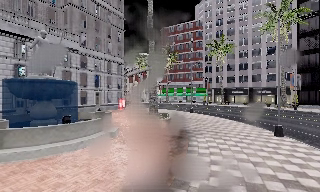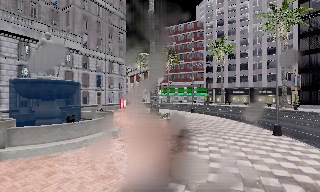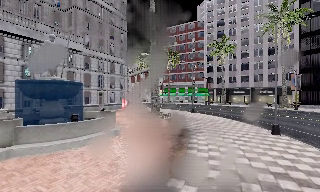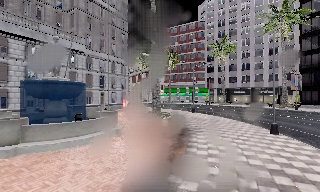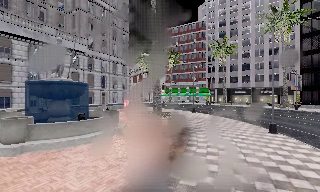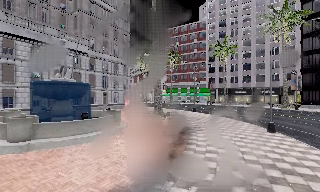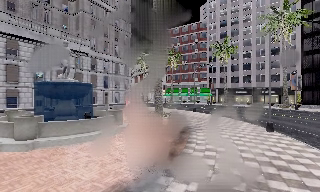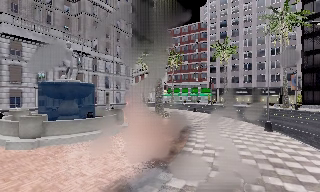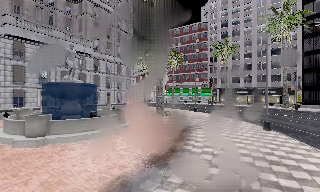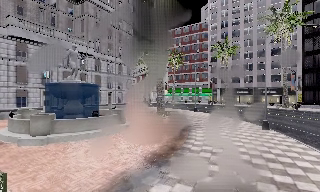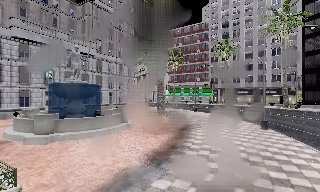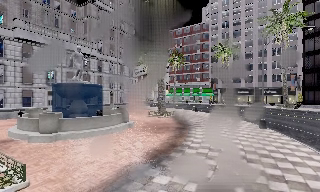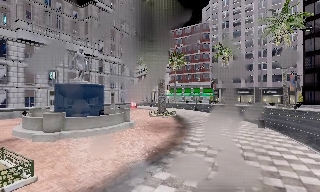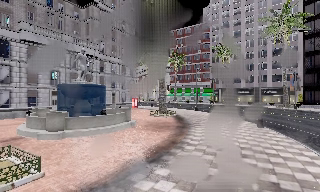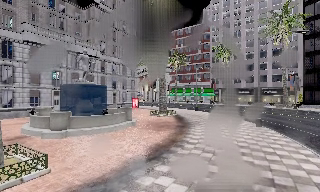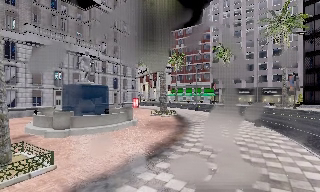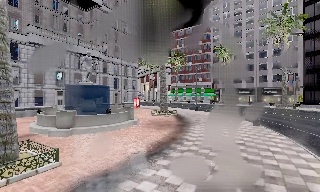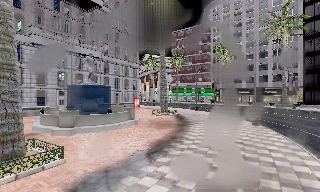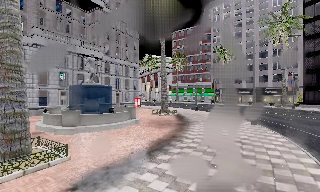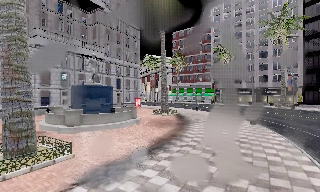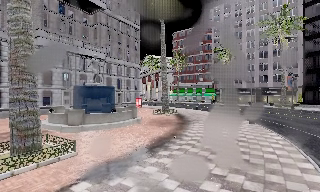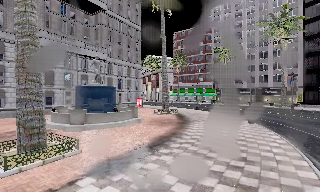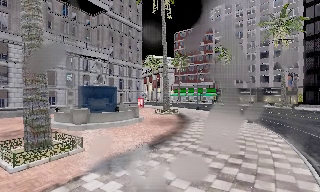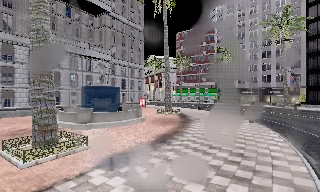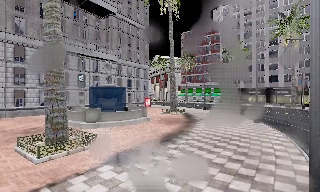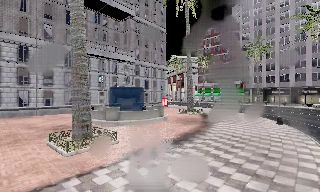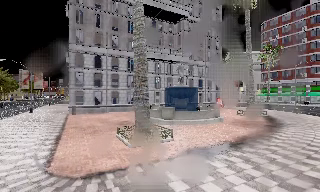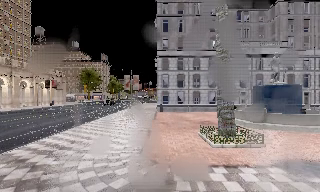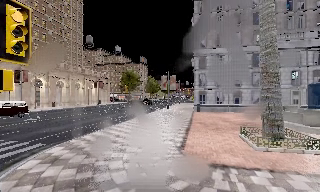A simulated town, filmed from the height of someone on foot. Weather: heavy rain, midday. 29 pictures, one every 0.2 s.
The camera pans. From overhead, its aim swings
counterclockwise.
The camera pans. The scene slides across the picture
to the right.
0.0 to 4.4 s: The camera travels backward, about 6 m, so what stands in front gets smaller.
4.4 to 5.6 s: The camera swings to its left by about 70 degrees, and the scene slides to the right. It travels backward, about 1.5 m.
The film runs backward here.
